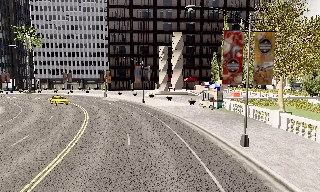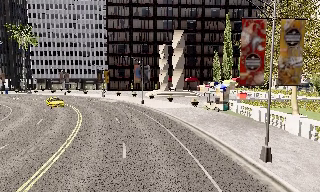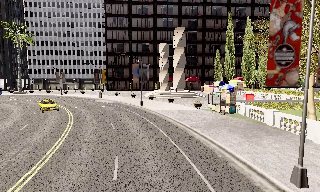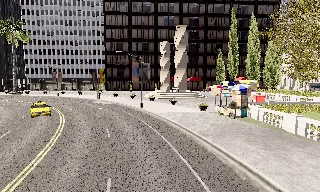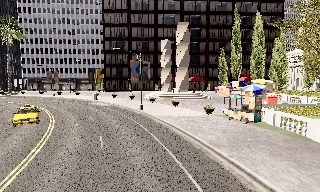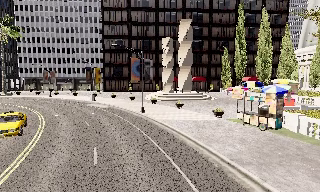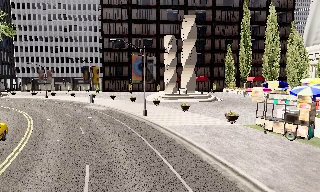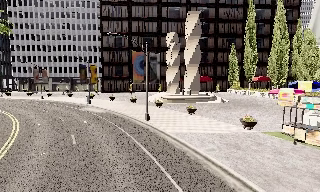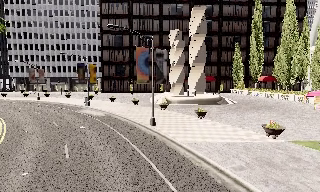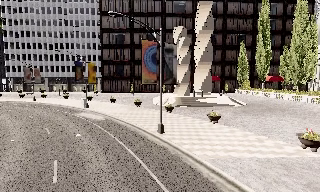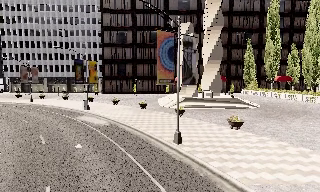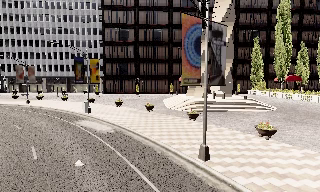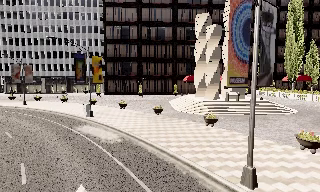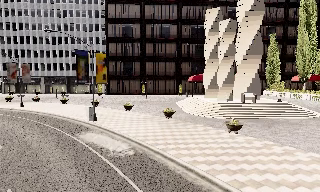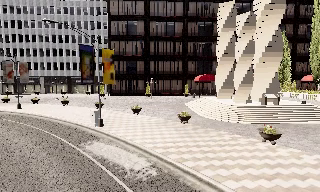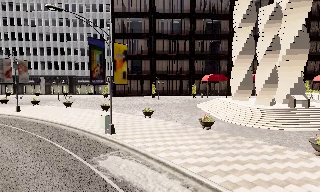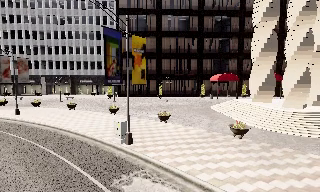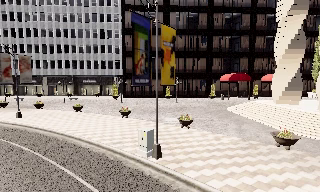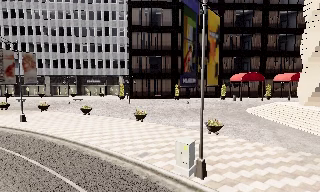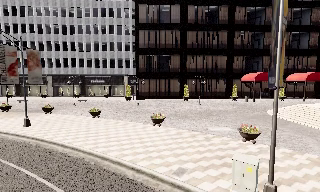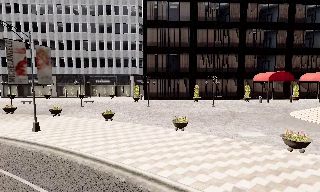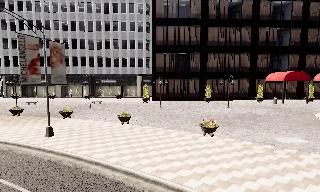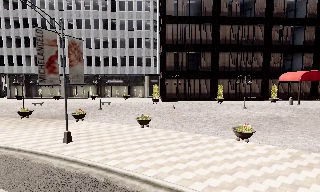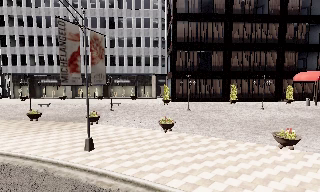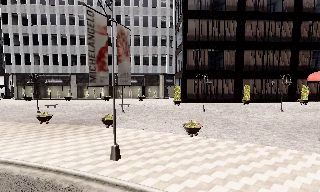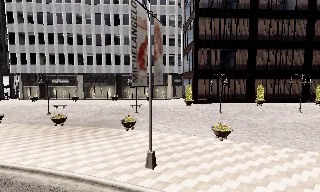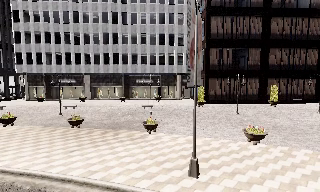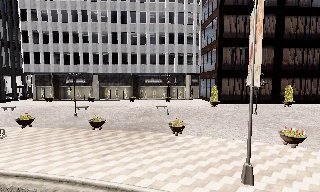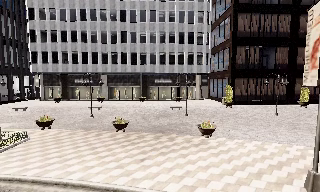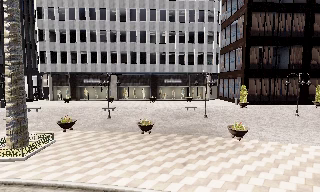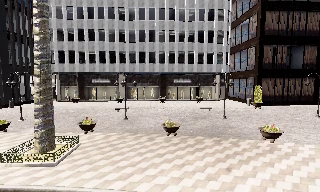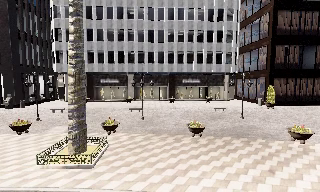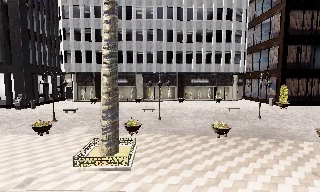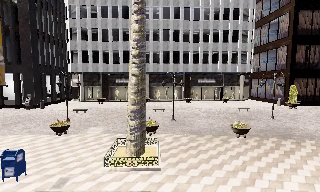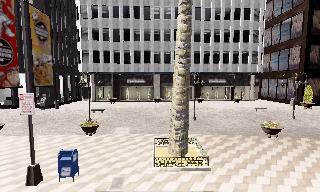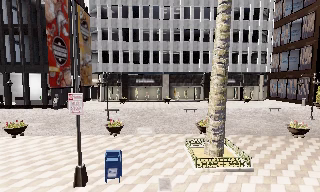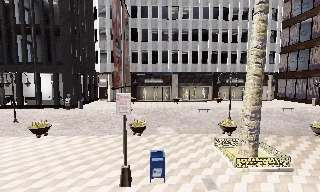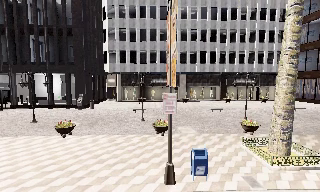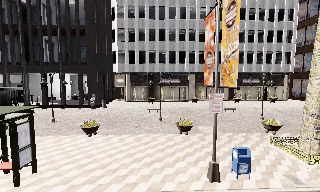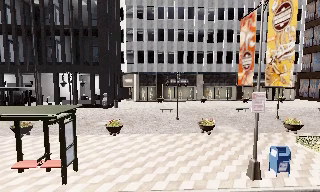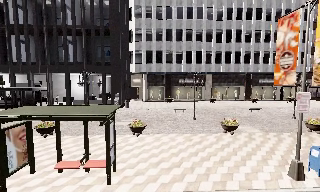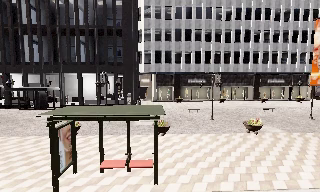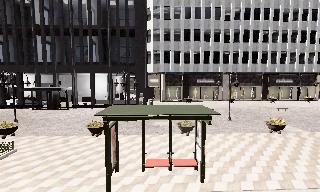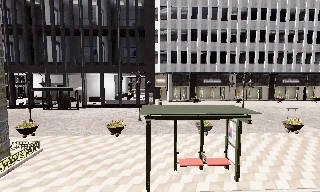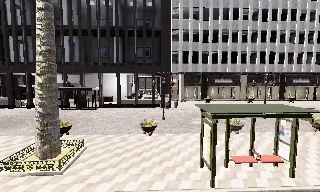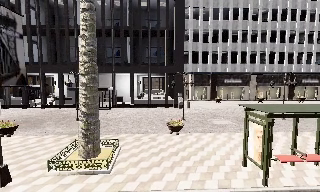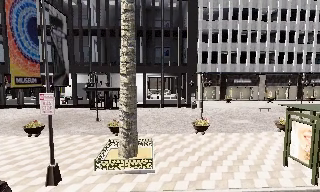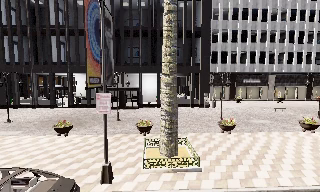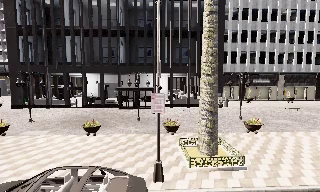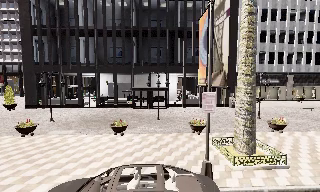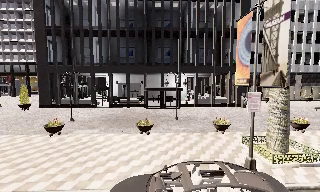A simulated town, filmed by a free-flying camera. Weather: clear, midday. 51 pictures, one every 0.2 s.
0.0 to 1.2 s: The camera travels forward, about 11 m, so what stands in front looms larger.
1.2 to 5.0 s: The camera travels forward and to its left, about 40 m, so what stands in front looms larger.
5.0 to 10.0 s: The camera travels to its left, about 45 m, so close, fixed things drift to the right.
The film runs forward here.
